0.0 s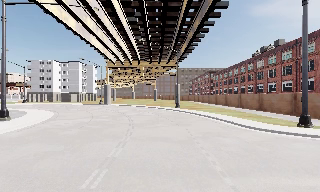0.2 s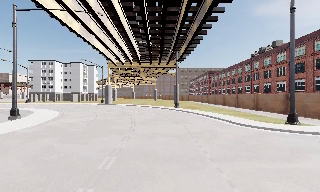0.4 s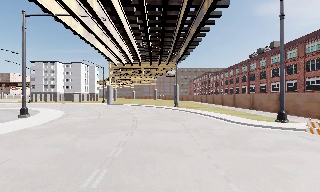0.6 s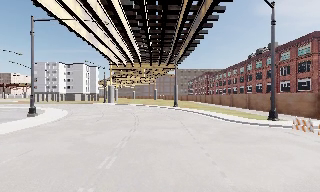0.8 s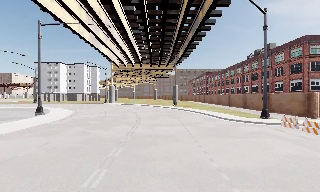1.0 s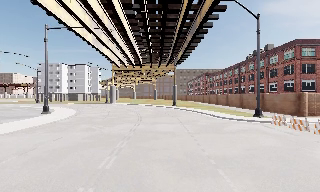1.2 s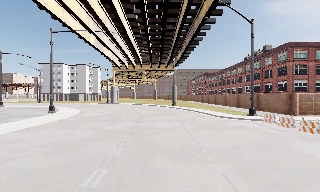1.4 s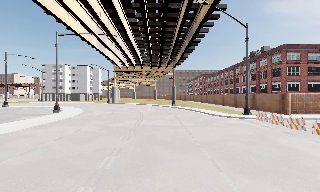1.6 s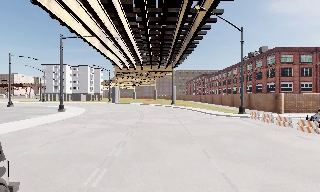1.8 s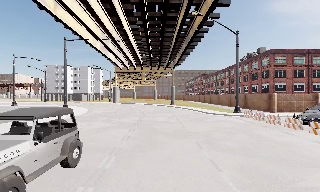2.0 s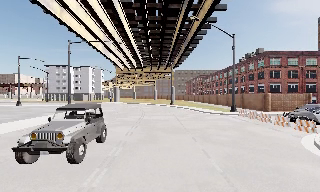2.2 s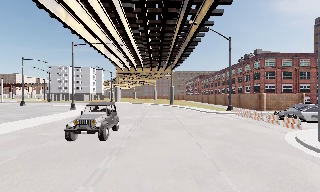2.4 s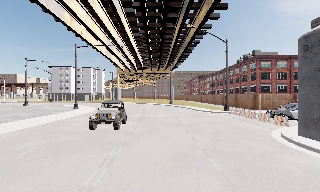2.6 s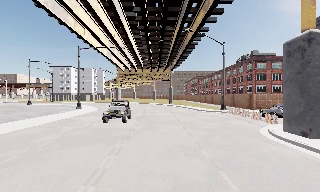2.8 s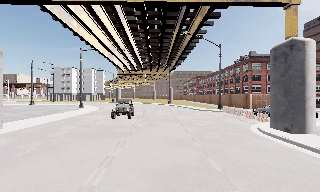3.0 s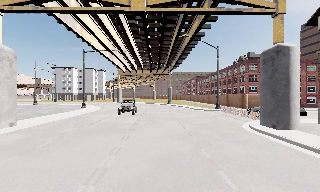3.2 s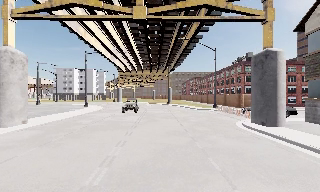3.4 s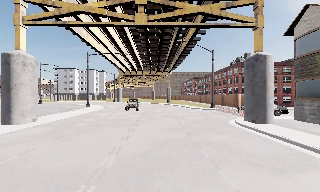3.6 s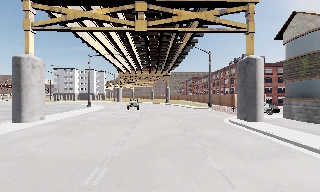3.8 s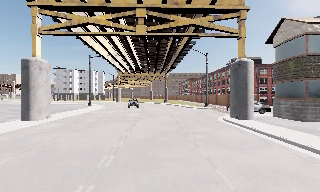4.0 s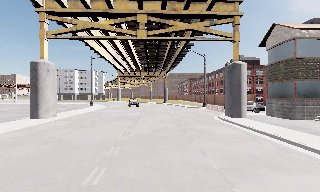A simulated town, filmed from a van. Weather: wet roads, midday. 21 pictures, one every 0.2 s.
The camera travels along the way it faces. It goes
backward.
0.0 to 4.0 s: The camera travels backward, about 20 m, so what stands in front gets smaller.
The film runs backward here.
